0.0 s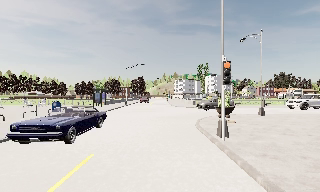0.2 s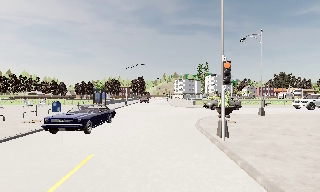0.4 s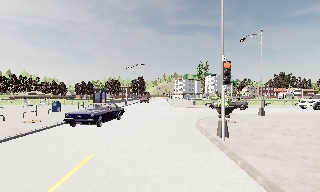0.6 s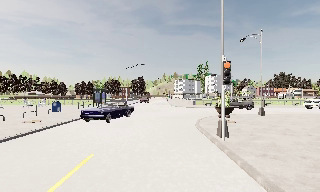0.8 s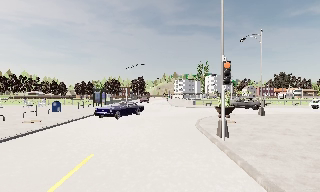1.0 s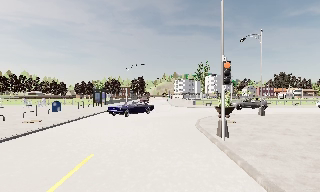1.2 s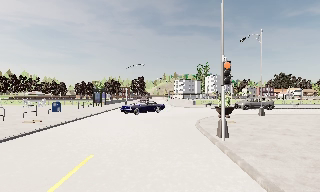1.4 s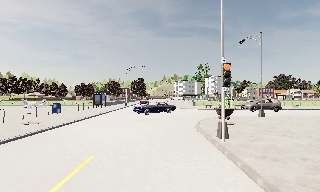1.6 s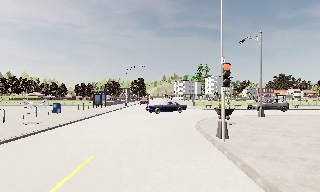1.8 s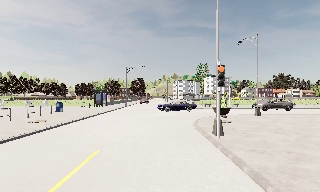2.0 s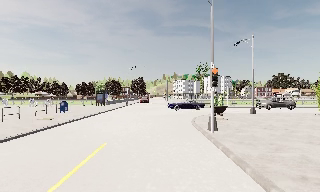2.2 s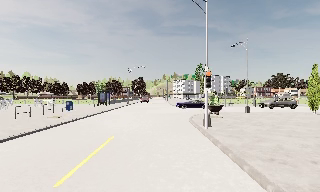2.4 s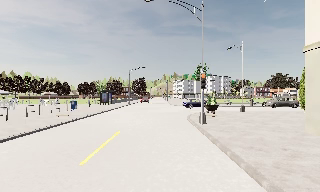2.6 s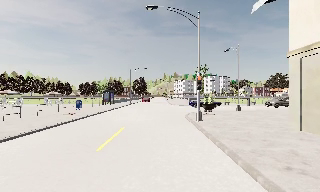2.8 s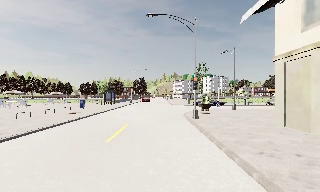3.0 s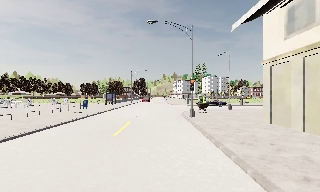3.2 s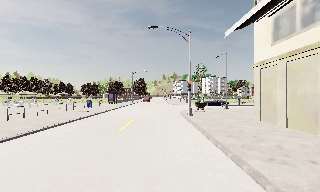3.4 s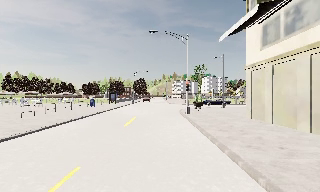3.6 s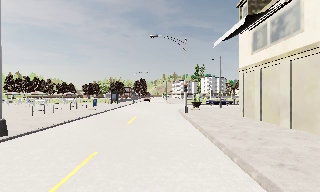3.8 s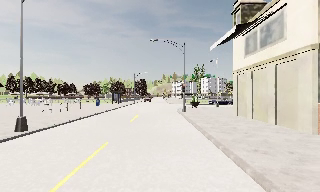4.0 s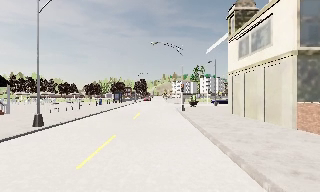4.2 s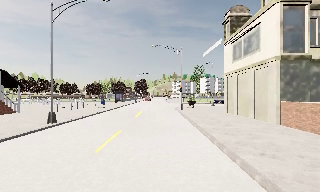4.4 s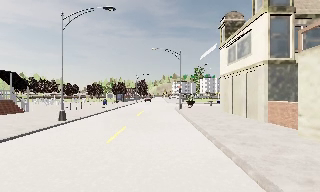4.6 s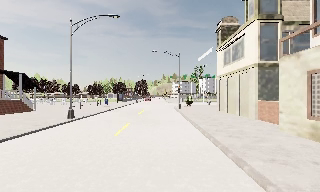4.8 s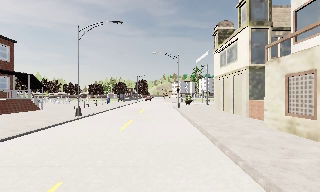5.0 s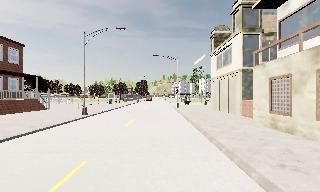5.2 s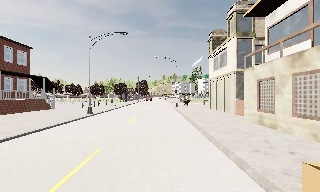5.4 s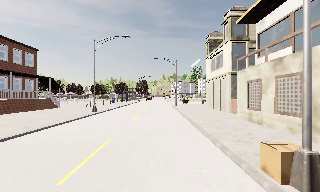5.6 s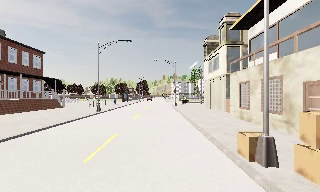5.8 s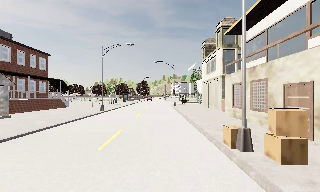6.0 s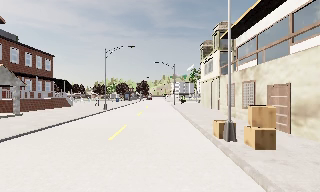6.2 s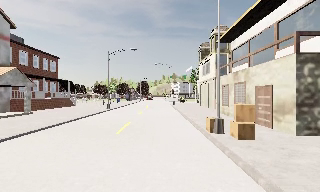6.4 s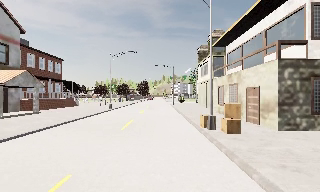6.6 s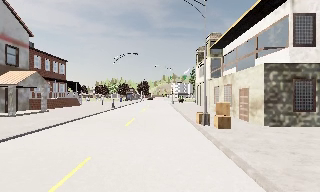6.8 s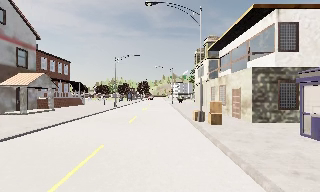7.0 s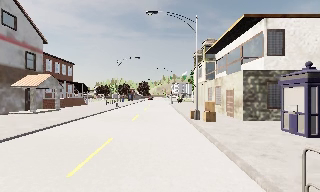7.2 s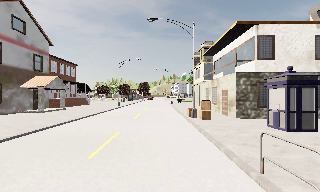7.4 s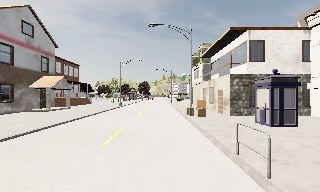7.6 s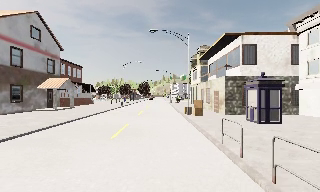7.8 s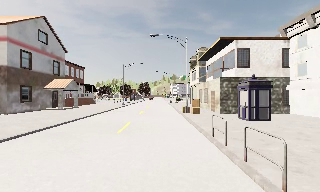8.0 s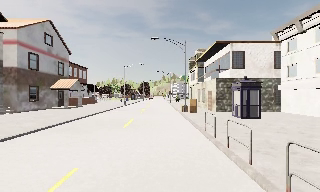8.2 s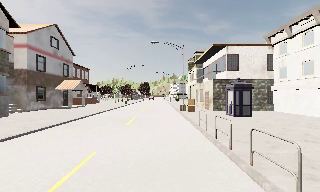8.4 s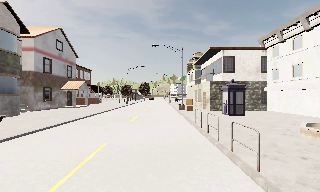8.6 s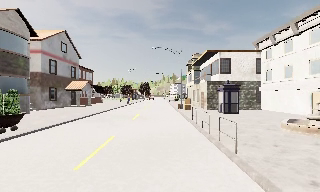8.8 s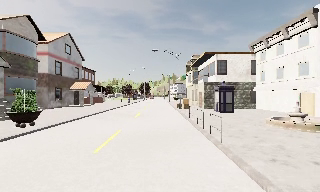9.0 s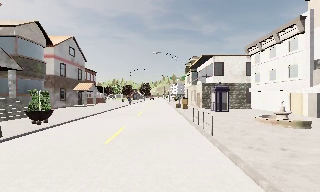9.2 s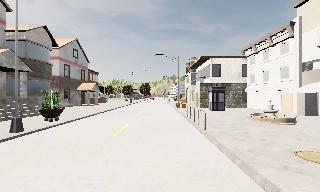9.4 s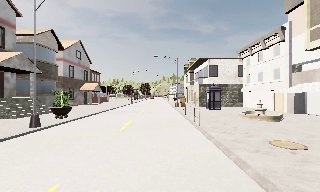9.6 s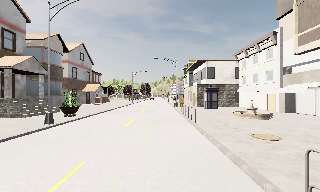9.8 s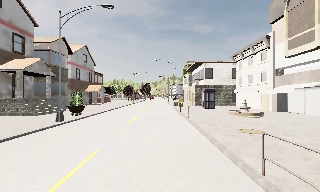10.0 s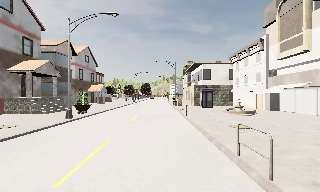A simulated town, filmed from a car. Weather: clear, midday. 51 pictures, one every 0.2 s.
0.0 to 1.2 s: The camera keeps its place and its aim.
1.2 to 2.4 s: The camera travels backward, about 3 m, so what stands in front gets smaller. It gains speed.
2.4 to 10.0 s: The camera travels backward, about 40 m, so what stands in front gets smaller.
The film runs backward here.
